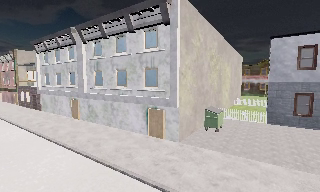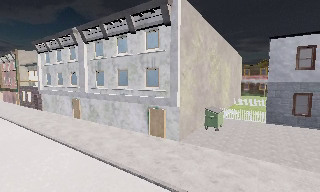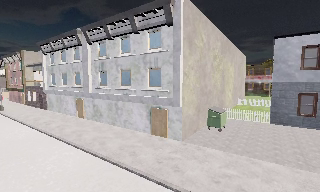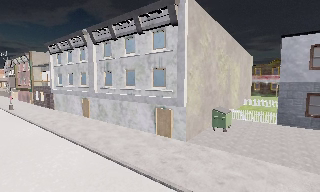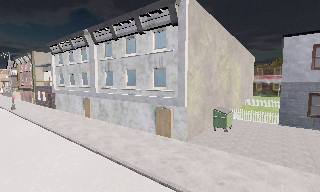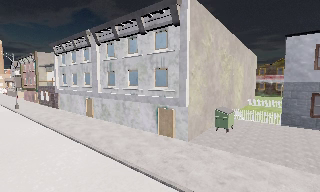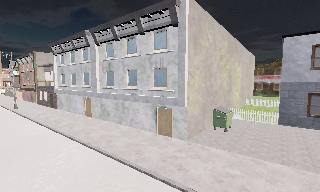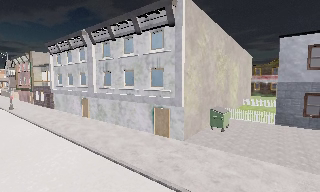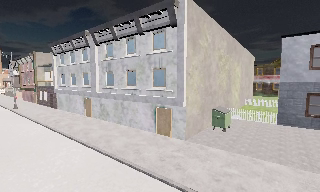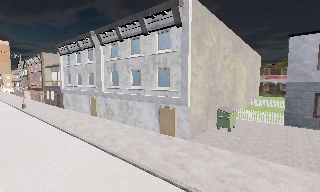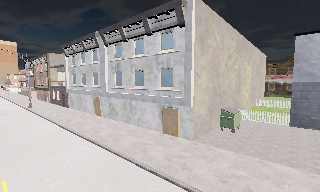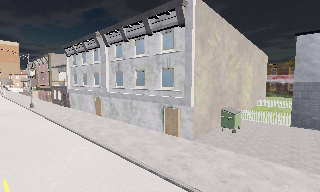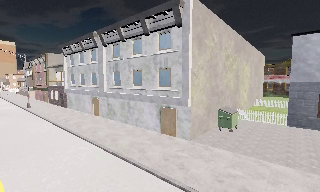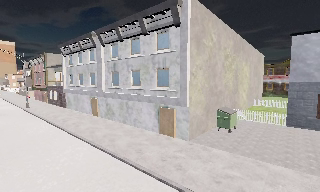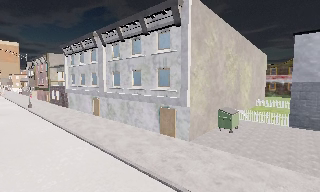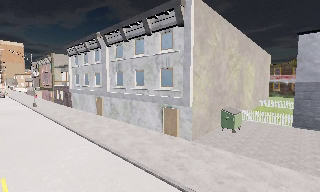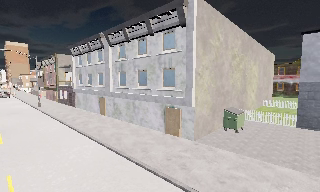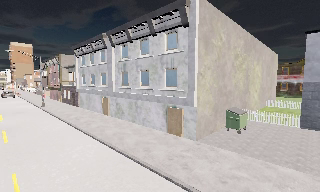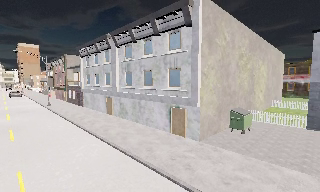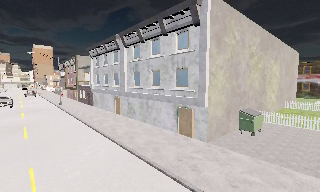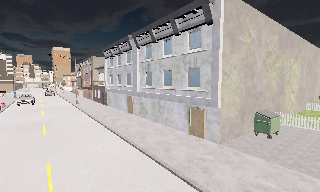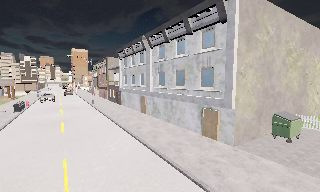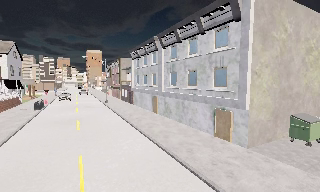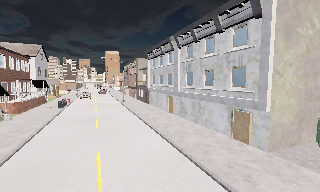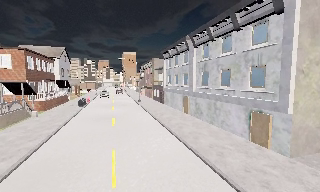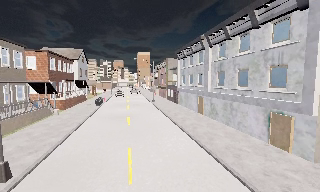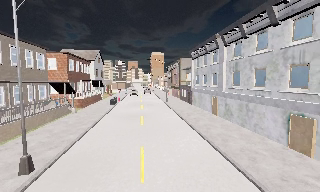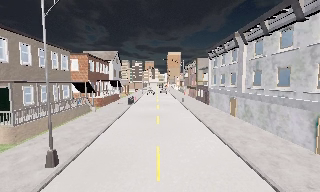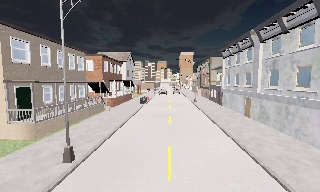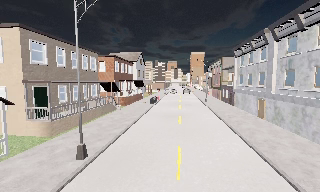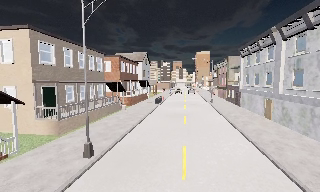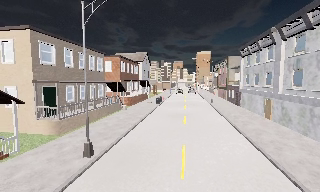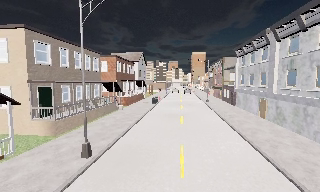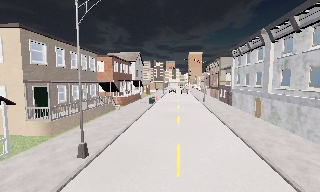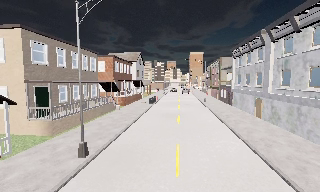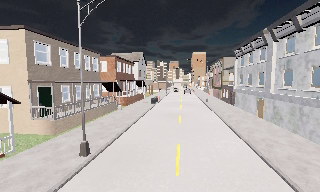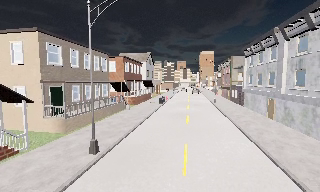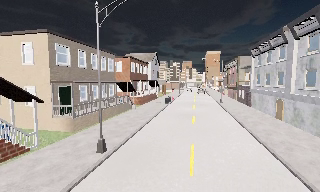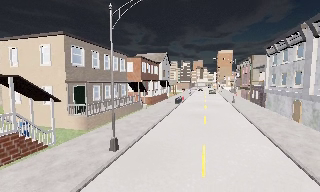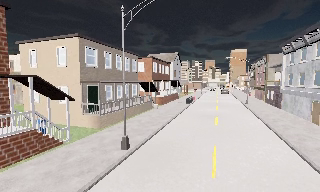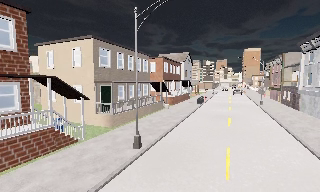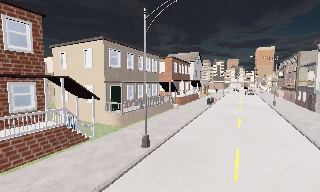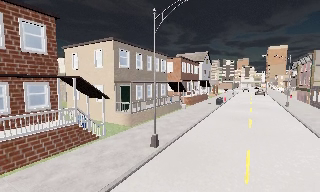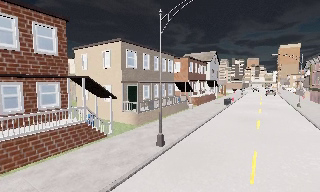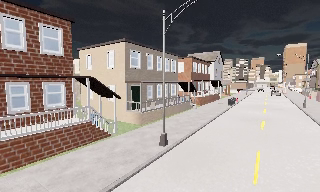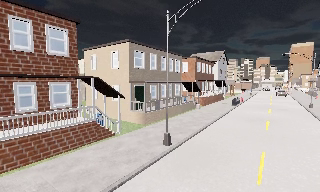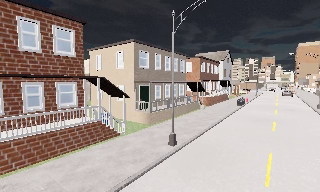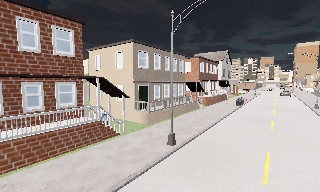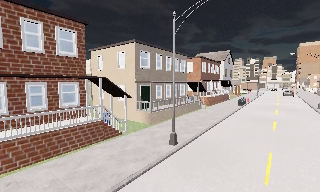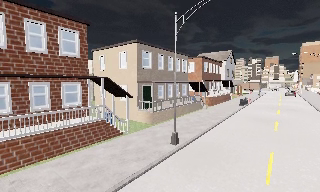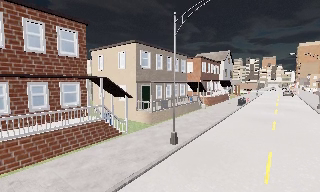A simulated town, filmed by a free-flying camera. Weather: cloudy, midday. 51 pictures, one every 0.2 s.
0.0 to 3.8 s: The scene slides to the right, as the camera pans about 15 degrees to its left. It travels to its right, about 1 m.
3.8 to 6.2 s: The camera swings to its left by about 50 degrees, and the scene slides to the right.
6.2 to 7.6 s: The camera shifts only a little, or ends up much as it began.
7.6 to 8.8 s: The scene slides to the right, as the camera pans about 20 degrees to its left.
8.8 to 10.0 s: The camera shifts only a little, or ends up much as it began.
The film runs backward here.
